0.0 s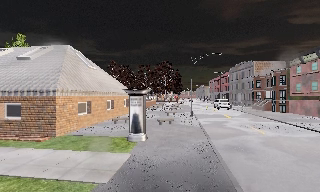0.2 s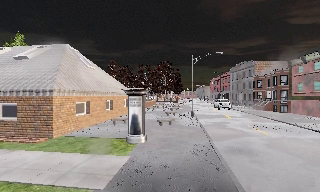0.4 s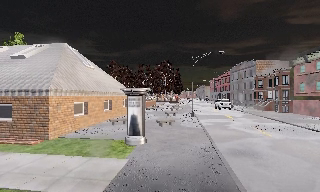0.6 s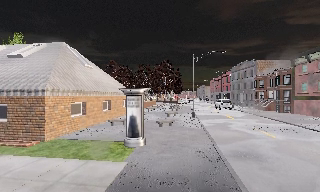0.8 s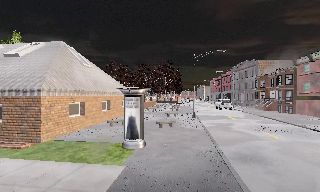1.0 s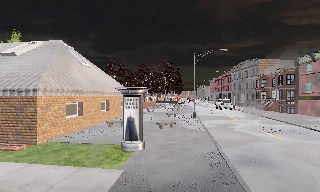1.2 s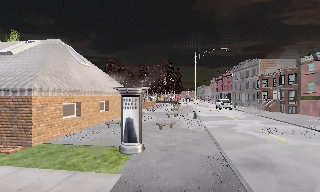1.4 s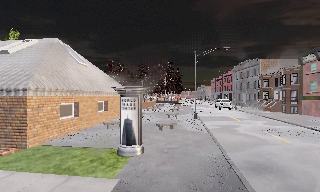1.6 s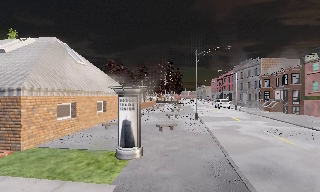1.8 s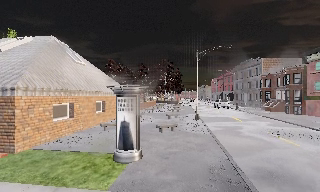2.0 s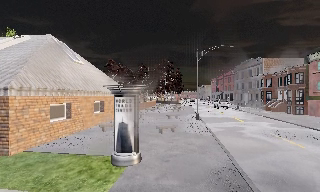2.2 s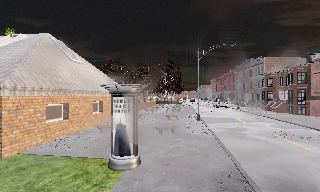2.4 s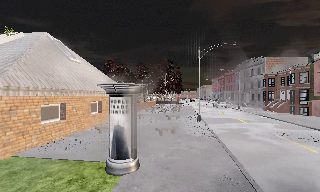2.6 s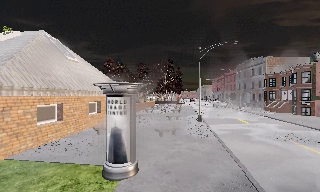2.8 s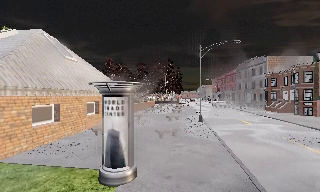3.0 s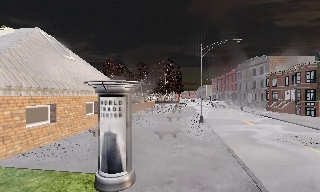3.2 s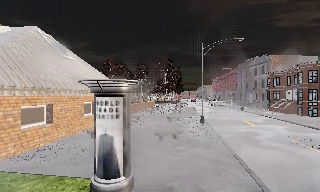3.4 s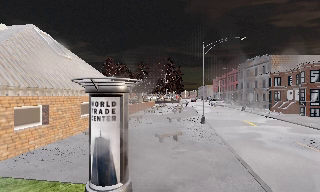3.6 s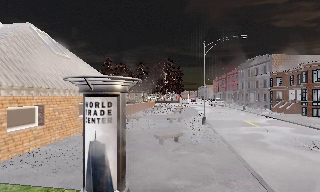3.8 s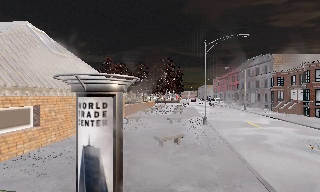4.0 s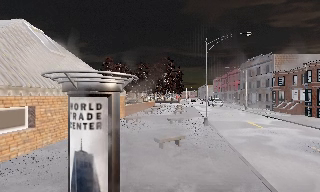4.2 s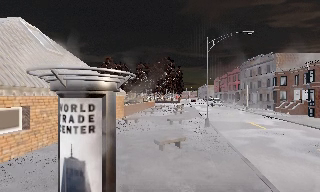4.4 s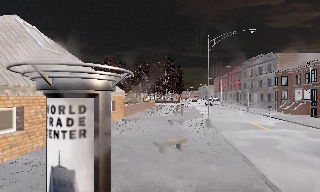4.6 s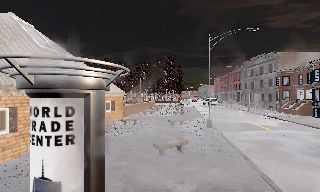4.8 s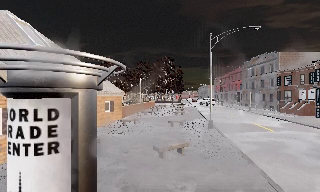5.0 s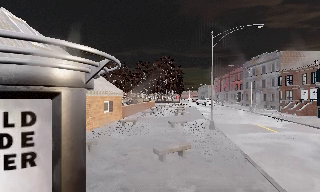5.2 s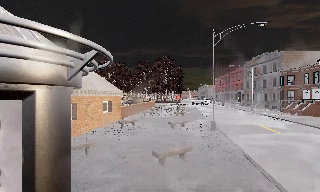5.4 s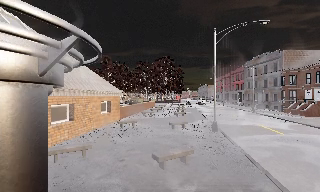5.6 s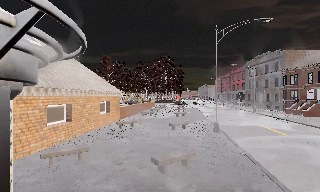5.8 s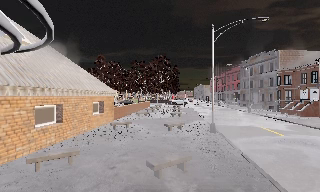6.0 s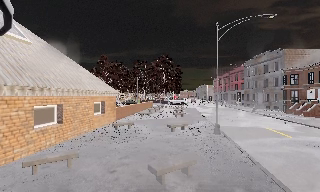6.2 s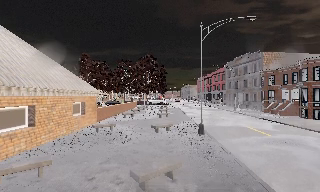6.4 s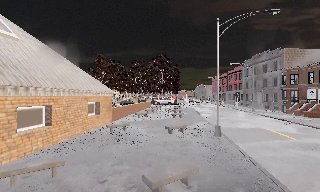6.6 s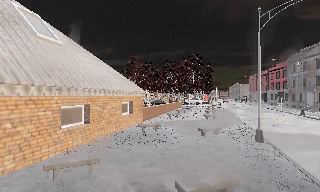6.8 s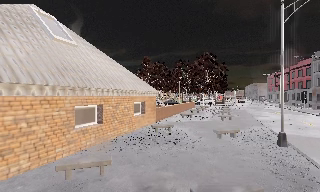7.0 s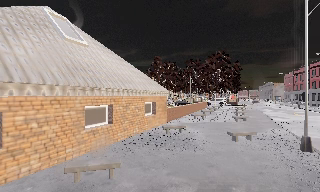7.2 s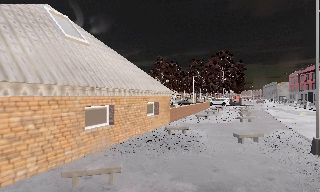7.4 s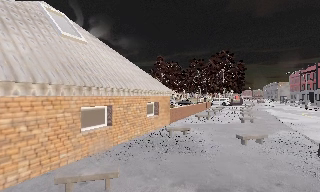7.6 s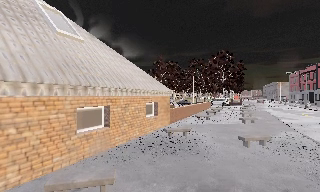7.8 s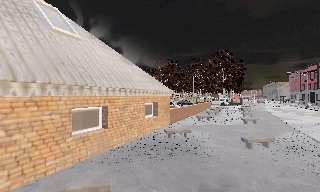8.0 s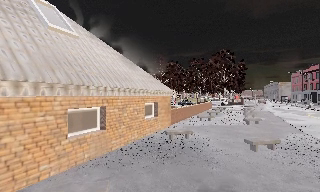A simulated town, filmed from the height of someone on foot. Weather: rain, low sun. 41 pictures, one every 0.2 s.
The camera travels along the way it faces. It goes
forward.
0.0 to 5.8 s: The camera travels forward, about 9 m, so what stands in front looms larger.
5.8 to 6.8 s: The scene slides to the right, as the camera pans about 15 degrees to its left. It travels forward, about 1.5 m, so what stands in front looms larger.
6.8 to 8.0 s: The camera travels forward, about 2 m, so what stands in front looms larger.
The film runs forward here.
